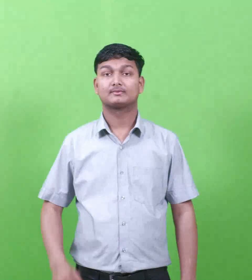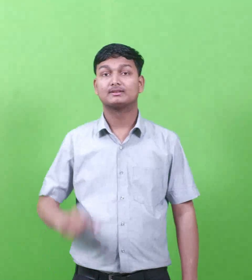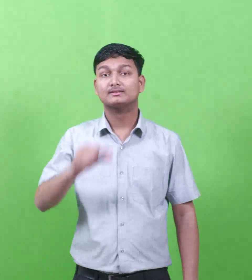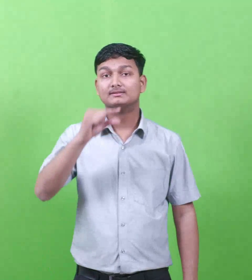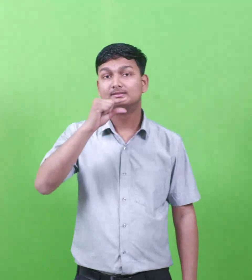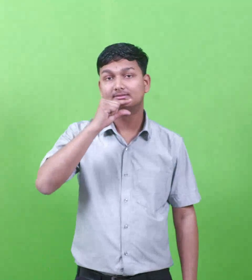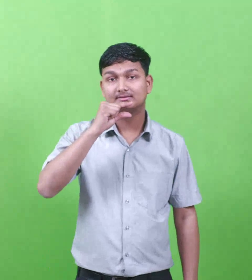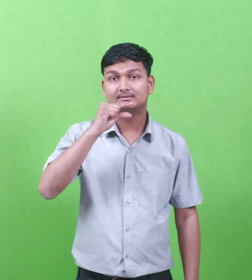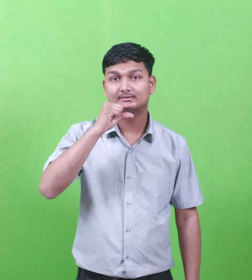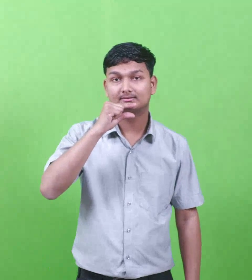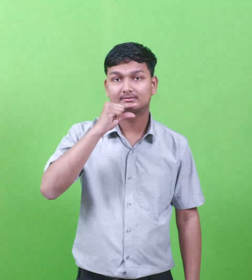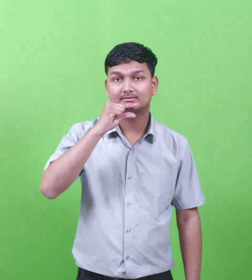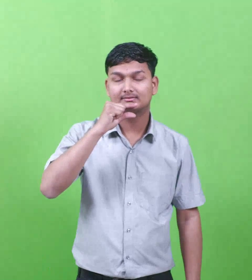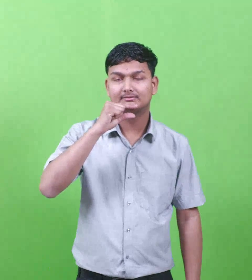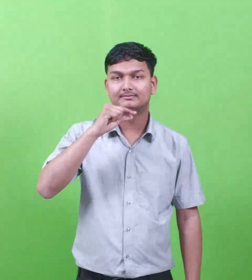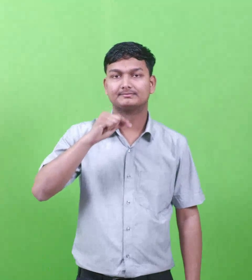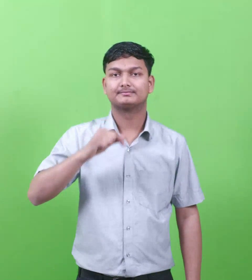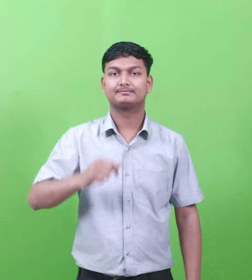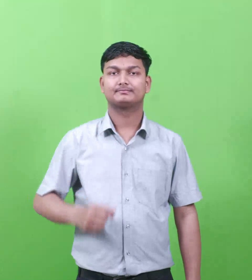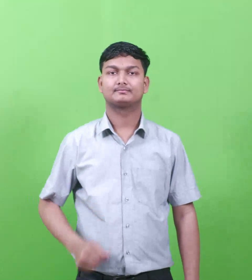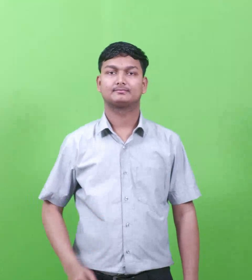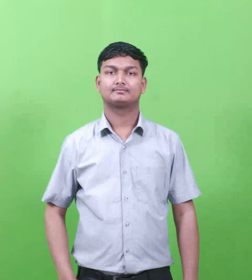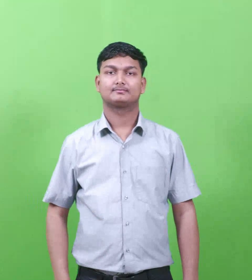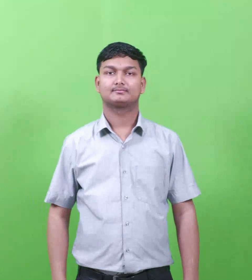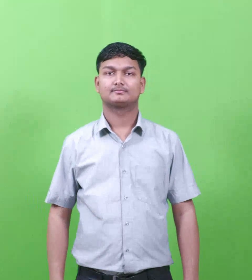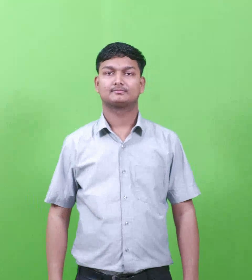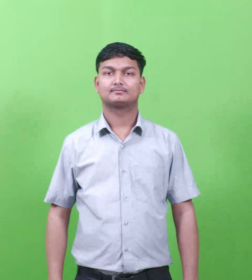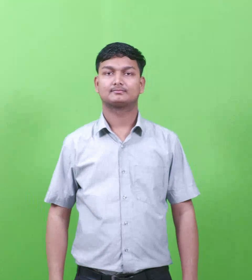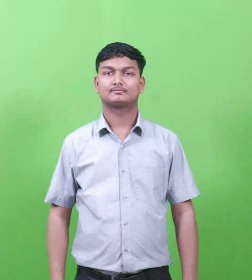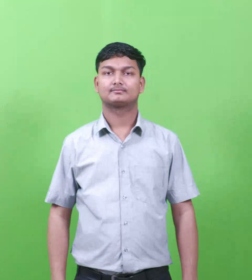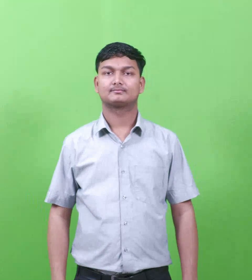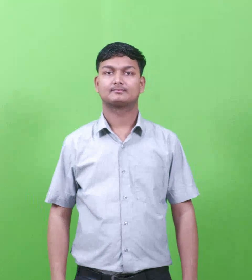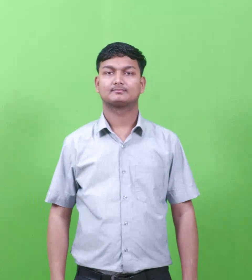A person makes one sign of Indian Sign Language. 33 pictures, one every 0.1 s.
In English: persia
